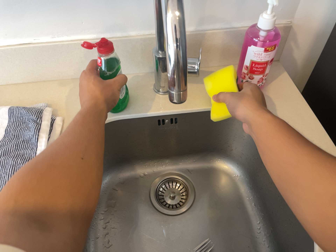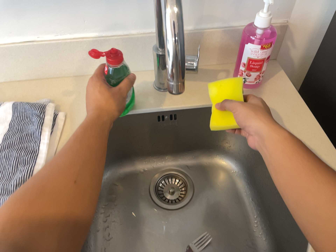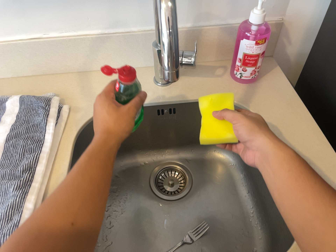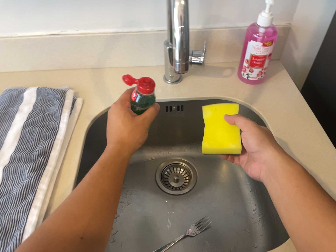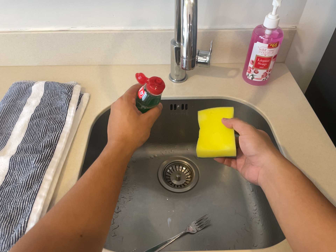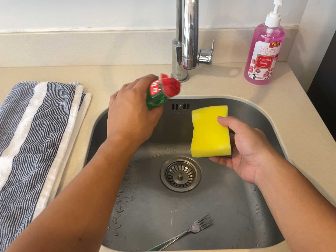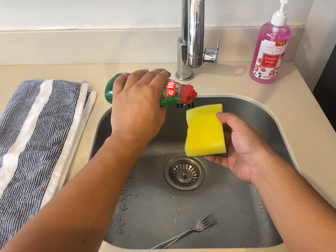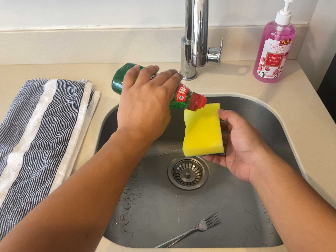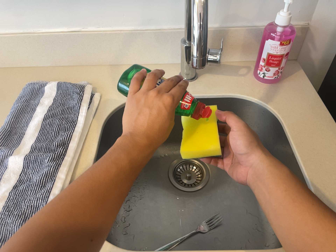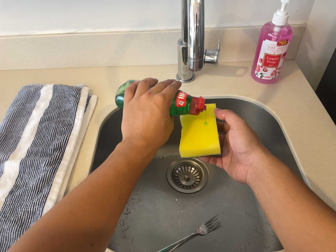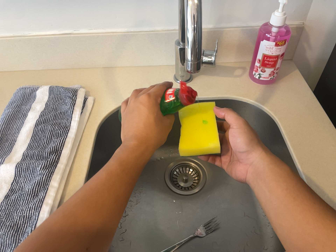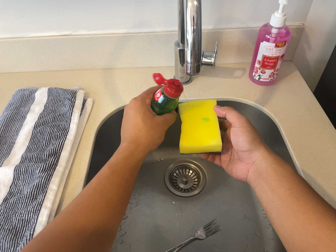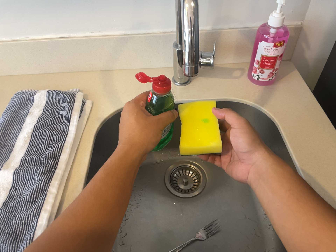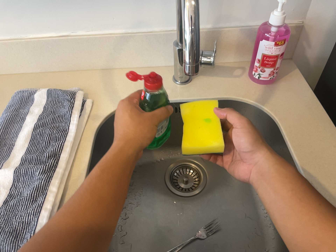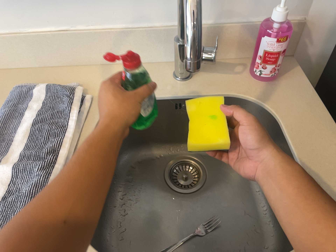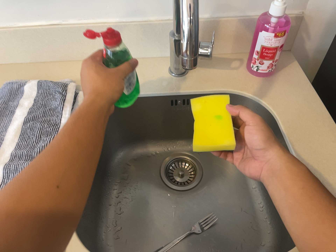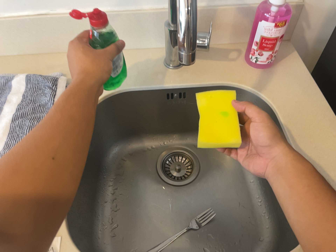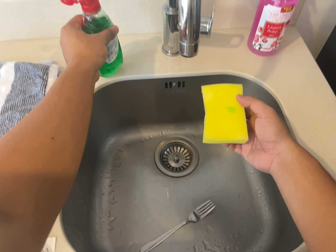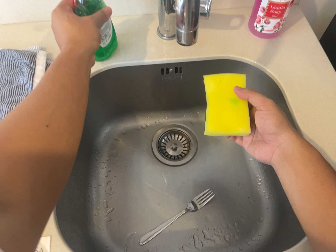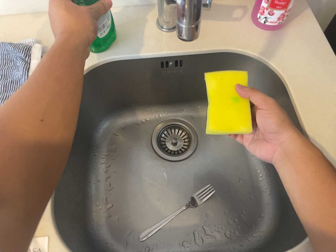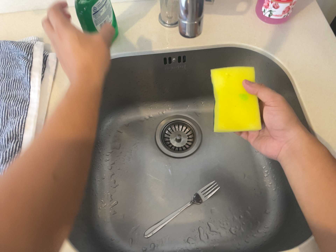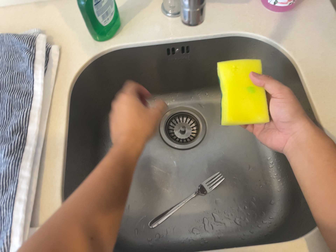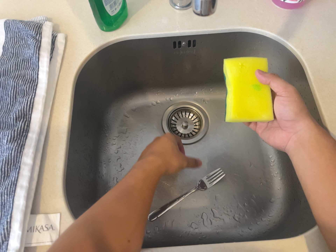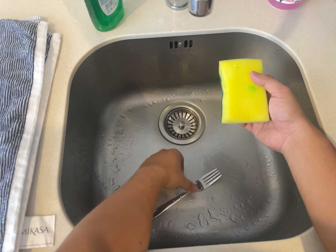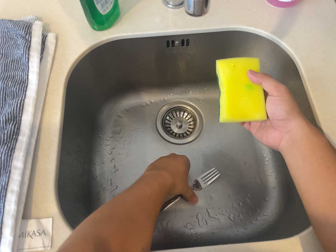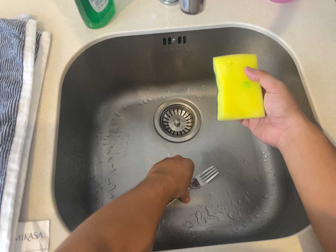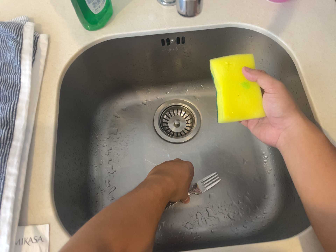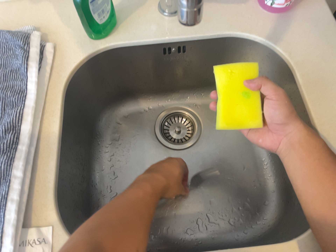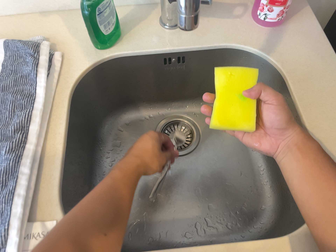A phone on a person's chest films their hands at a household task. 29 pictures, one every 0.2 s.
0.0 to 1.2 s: The camera travels toward the bottom of its view and backward, about 10 cm.
1.2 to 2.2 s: The camera shifts only a little, or ends up much as it began.
2.2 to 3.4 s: The camera travels forward, about 8 cm, so what stands in front looms larger. Its aim tips toward the bottom of its view by about 10 degrees.
3.4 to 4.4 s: The camera's aim tips toward the bottom of its view by about 10 degrees, and the scene shifts upward.
4.4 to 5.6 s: The camera shifts only a little, or ends up much as it began.
The film runs forward here.
